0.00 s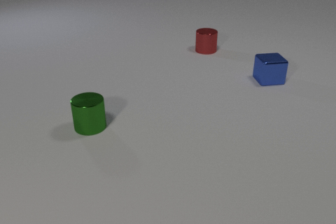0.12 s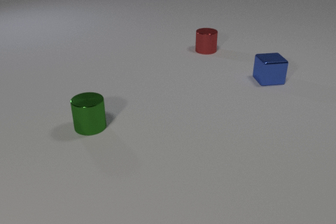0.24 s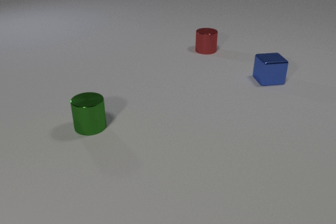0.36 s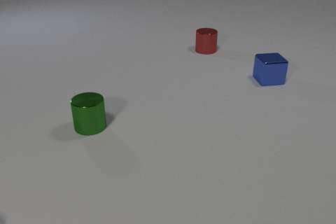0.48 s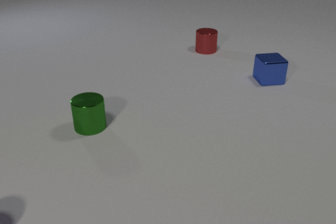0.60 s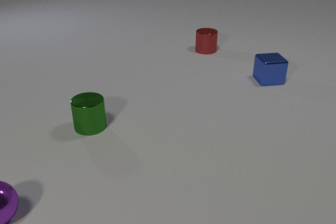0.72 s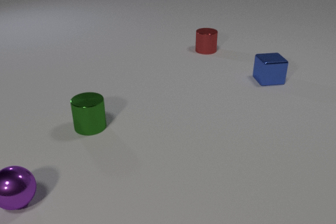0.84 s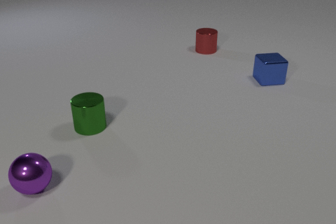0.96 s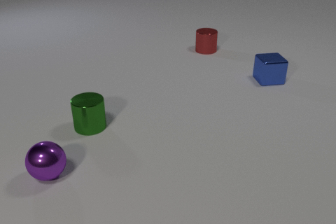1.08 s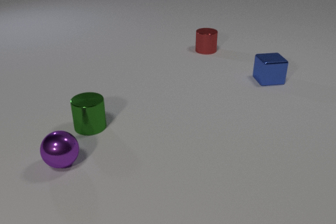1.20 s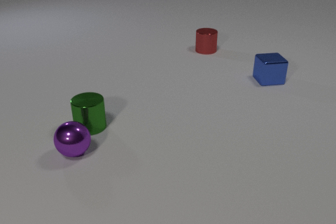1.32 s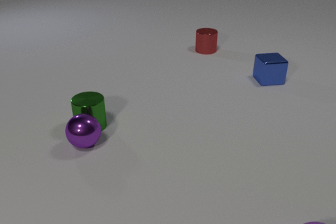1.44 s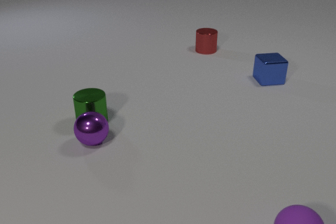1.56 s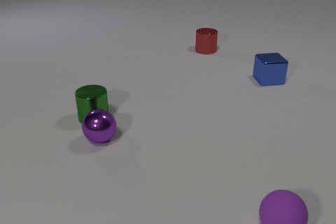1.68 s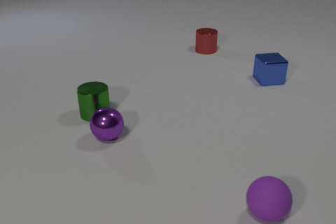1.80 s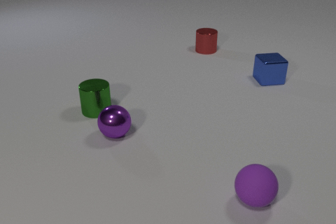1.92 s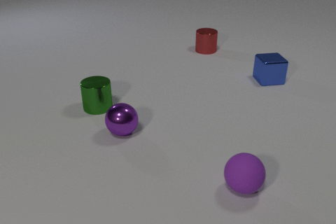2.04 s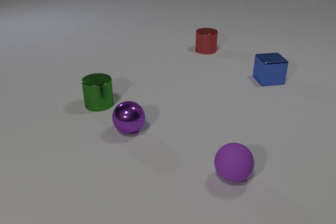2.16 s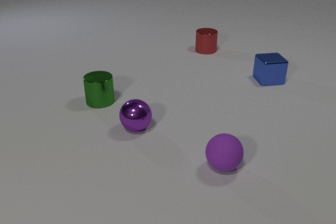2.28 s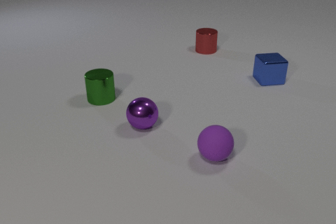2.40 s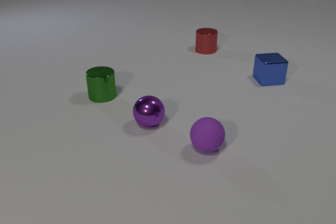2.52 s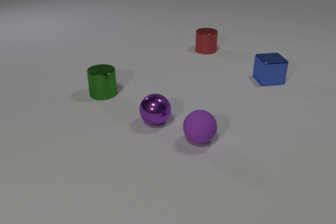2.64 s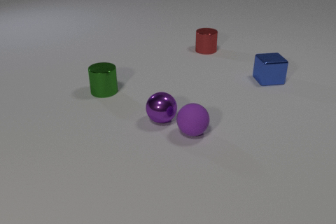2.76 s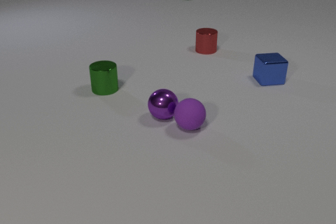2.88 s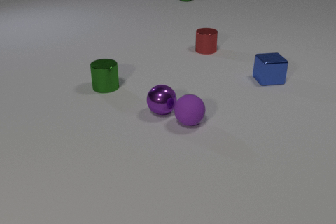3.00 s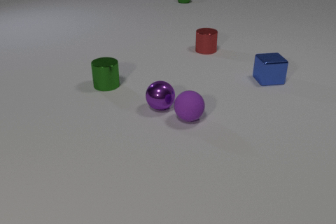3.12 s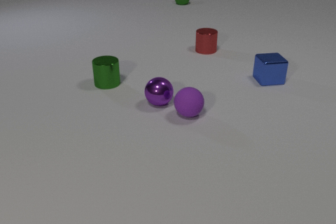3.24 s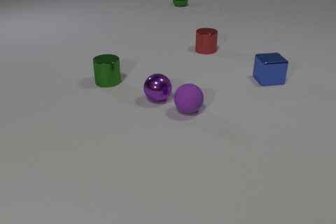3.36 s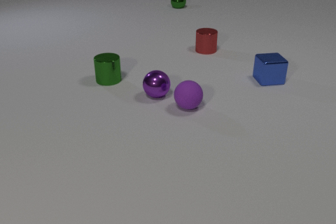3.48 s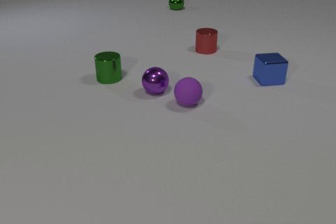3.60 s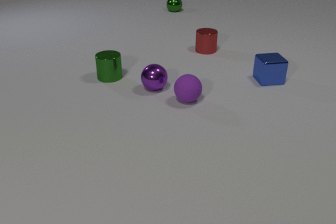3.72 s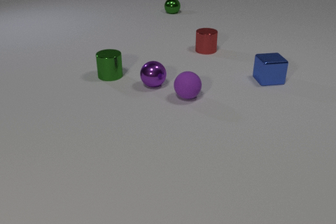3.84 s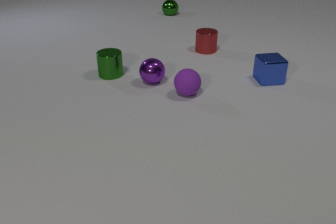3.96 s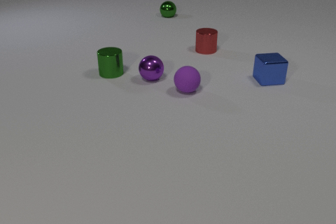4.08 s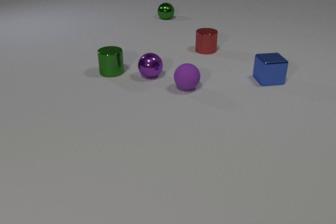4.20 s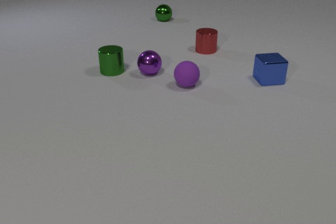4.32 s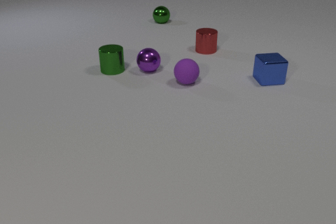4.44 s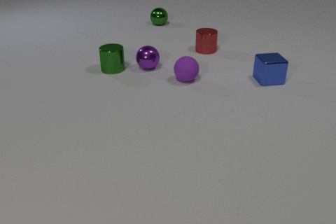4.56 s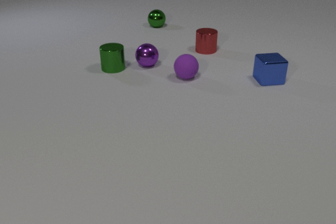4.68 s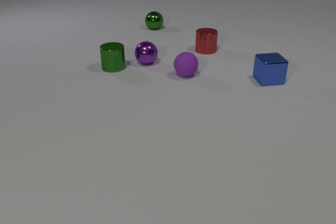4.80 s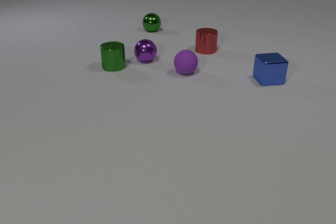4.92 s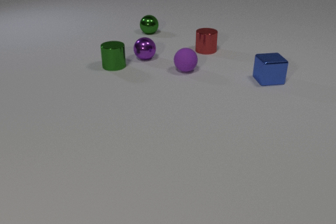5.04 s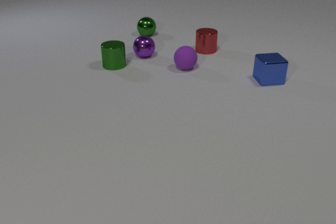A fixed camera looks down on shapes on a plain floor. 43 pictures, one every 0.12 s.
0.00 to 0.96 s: The purple metal sphere comes in at the left edge, rolls to the right and away from the camera.
0.96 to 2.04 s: The purple metal sphere rolls to the right and away from the camera. The green metal cylinder slides away from the camera. The purple rubber sphere comes in at the bottom edge, rolls away from the camera and to the left. The purple metal sphere and the green metal cylinder collide.
2.04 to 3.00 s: The purple metal sphere rolls away from the camera and to the right. The green metal cylinder slides away from the camera. The purple rubber sphere rolls away from the camera and to the left. The green metal sphere comes in at the top edge, rolls toward the camera. The purple metal sphere and the purple rubber sphere collide.
3.00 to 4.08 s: The purple metal sphere rolls away from the camera. The green metal cylinder slides away from the camera. The purple rubber sphere rolls away from the camera. The green metal sphere rolls toward the camera.
4.08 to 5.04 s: The purple metal sphere rolls away from the camera. The green metal cylinder slides away from the camera. The purple rubber sphere rolls away from the camera. The green metal sphere rolls toward the camera.
What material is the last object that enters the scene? metal.
How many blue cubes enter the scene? 0.
What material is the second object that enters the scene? rubber.
